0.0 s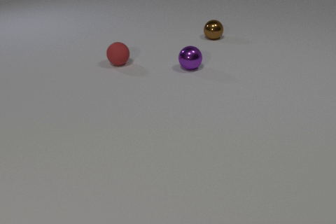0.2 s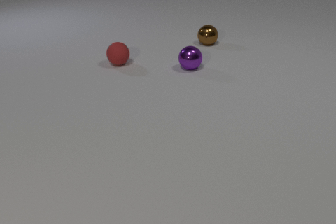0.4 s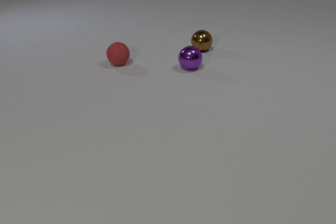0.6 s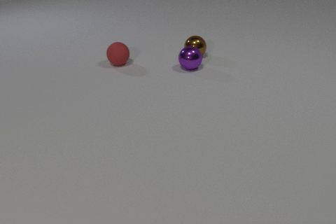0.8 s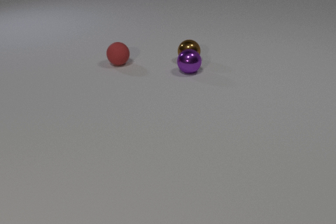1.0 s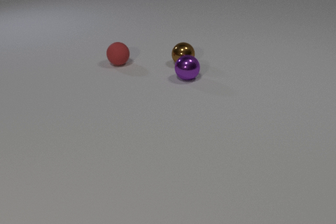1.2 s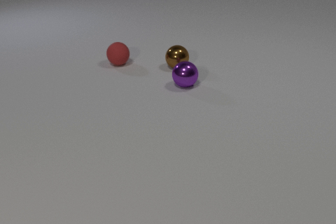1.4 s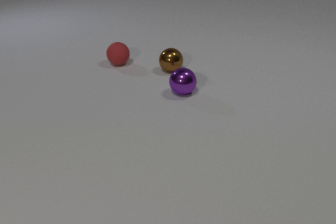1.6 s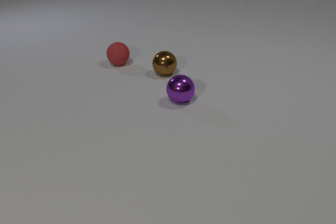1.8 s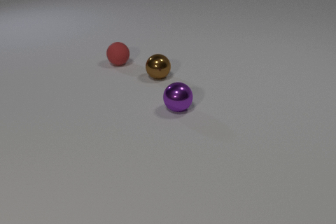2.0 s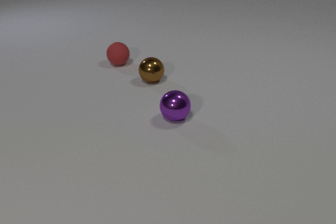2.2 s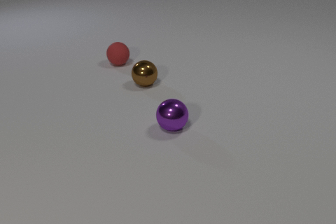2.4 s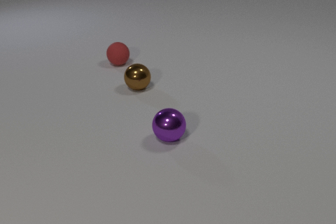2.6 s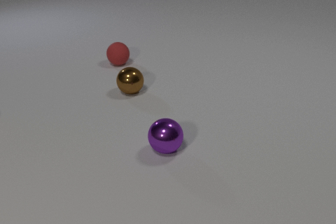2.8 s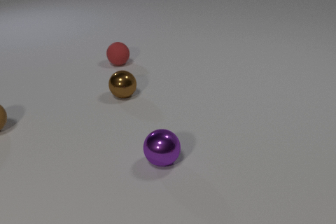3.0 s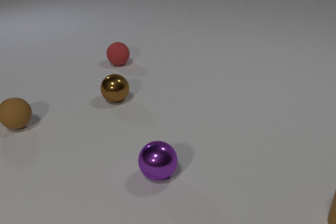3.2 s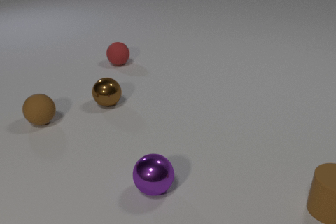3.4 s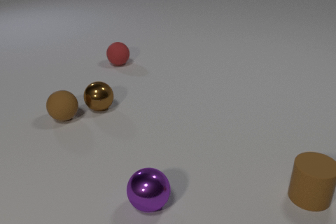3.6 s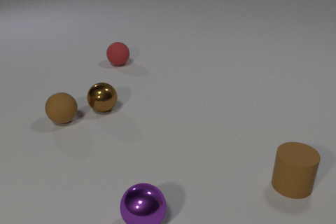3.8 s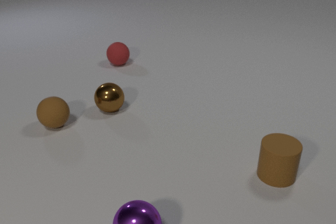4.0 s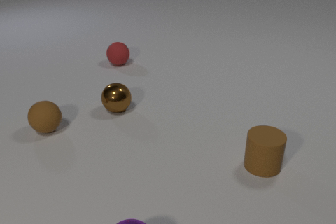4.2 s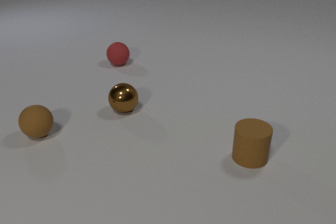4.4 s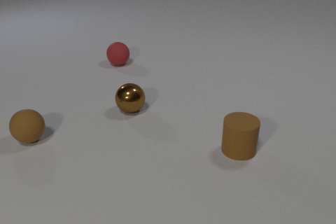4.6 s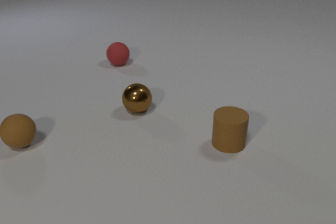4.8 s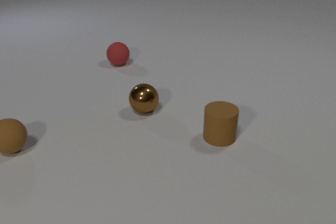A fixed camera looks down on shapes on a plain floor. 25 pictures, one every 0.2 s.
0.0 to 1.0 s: The brown metal sphere rolls toward the camera. The purple metal sphere rolls toward the camera. The brown metal sphere and the purple metal sphere collide.
1.0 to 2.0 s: The brown metal sphere rolls toward the camera and to the left. The purple metal sphere rolls toward the camera.
2.0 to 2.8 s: The brown metal sphere rolls toward the camera and to the left. The purple metal sphere rolls toward the camera. The brown rubber sphere comes in at the left edge.
2.8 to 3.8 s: The brown metal sphere rolls toward the camera and to the left. The purple metal sphere rolls toward the camera. The brown rubber sphere rolls to the right. The brown rubber cylinder comes in at the right edge, slides to the left and away from the camera. The brown metal sphere and the brown rubber sphere collide.
3.8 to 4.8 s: The brown metal sphere rolls to the right. The purple metal sphere rolls toward the camera, leaves at the bottom edge. The brown rubber sphere rolls to the left and toward the camera. The brown rubber cylinder slides to the left and away from the camera.
What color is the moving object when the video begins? brown.
What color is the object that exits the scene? purple.
How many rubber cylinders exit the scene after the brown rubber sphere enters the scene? 0.
